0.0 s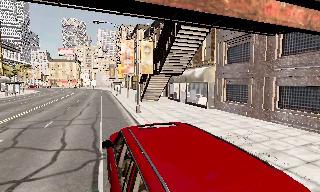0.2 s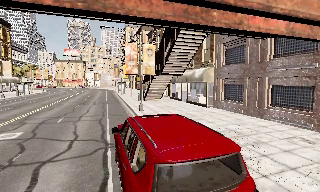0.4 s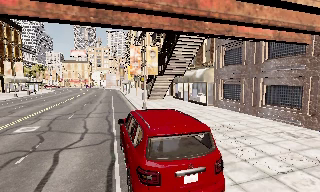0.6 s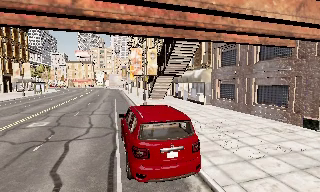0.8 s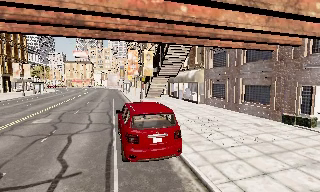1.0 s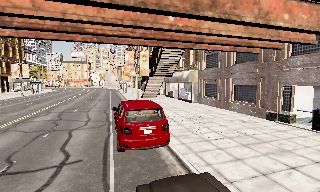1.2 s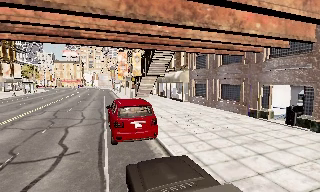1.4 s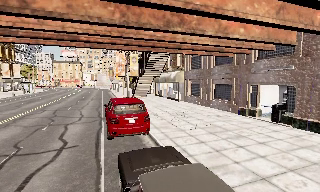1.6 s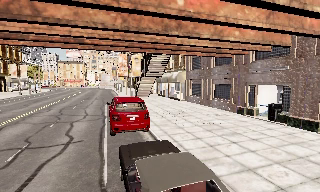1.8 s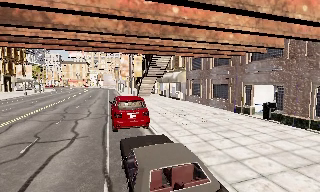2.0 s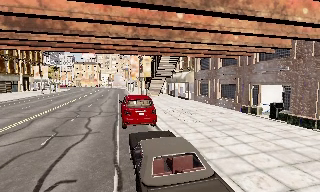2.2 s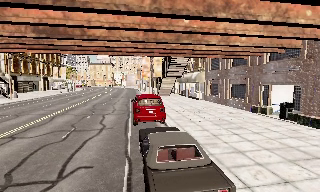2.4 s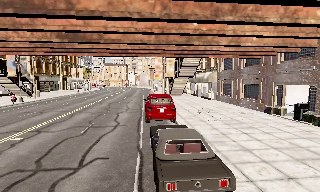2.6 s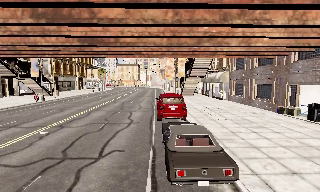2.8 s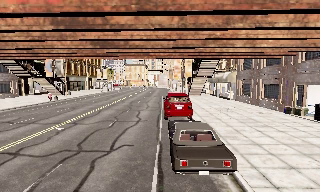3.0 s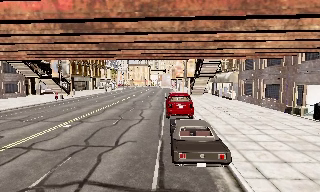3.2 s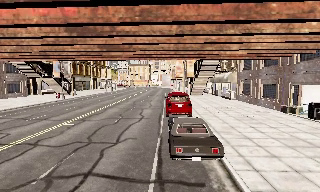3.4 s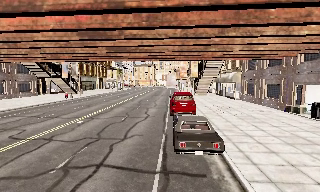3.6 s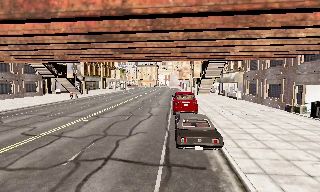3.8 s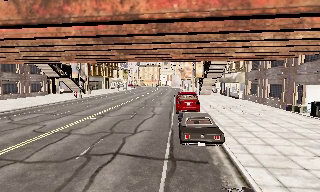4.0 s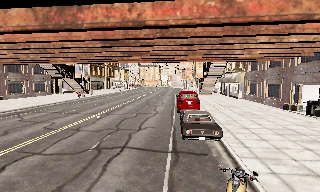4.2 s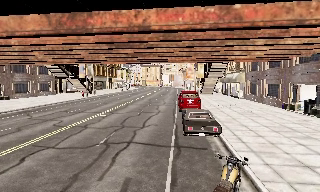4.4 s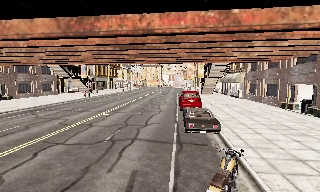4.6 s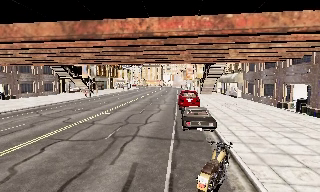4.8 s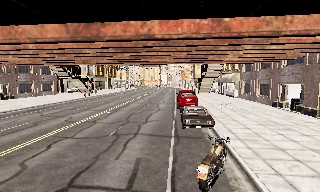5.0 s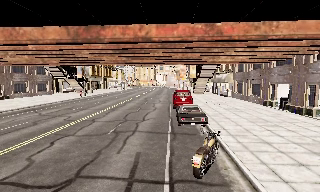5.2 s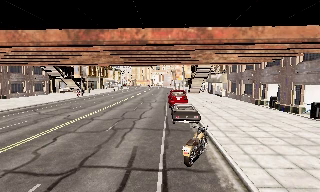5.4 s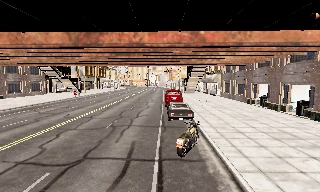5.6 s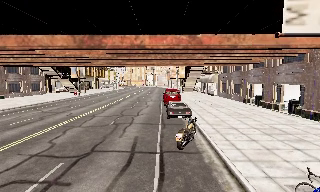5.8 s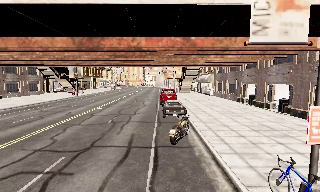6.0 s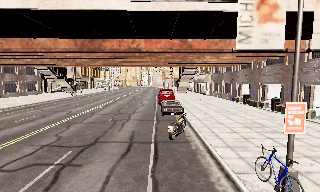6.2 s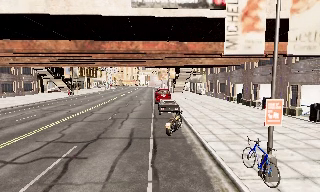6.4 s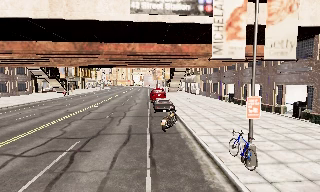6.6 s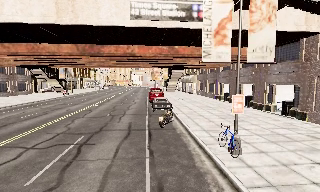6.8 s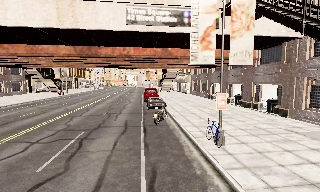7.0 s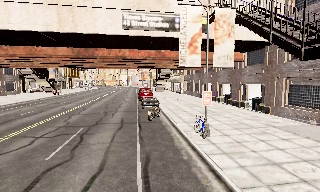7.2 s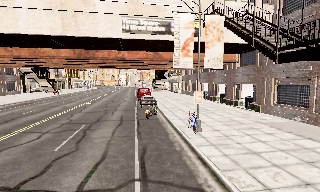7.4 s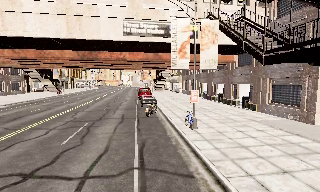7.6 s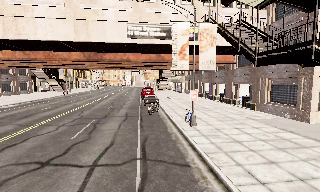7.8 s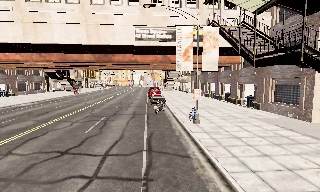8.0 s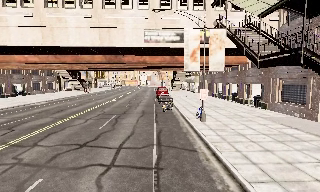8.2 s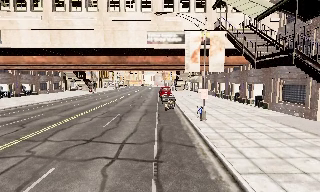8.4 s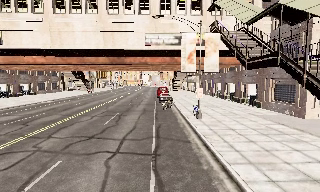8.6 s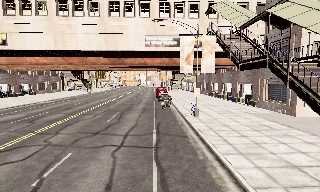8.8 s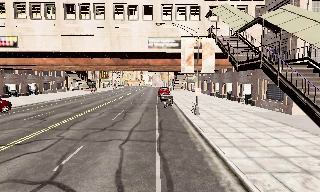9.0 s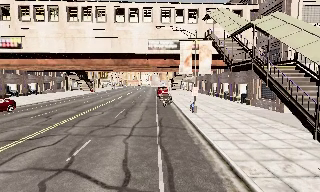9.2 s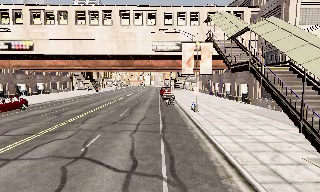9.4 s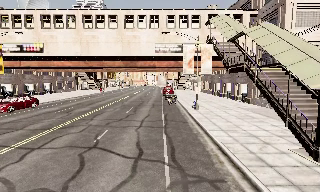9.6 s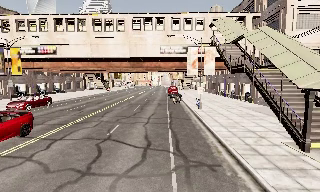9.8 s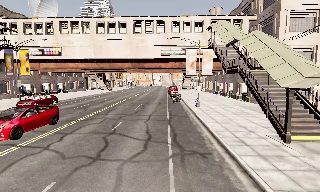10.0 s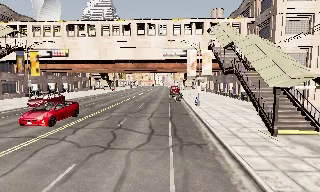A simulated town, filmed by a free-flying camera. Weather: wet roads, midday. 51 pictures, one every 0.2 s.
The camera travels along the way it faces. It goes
backward.
0.0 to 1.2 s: The camera travels backward, about 6 m, so what stands in front gets smaller.
1.2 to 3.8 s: The camera swings to its left by about 25 degrees, and the scene slides to the right. It travels backward, about 7 m, so what stands in front gets smaller.
3.8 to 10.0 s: The camera travels backward, about 20 m, so what stands in front gets smaller.
The film runs backward here.
